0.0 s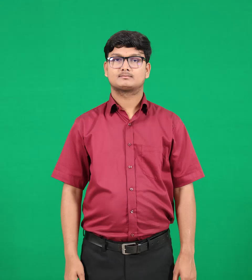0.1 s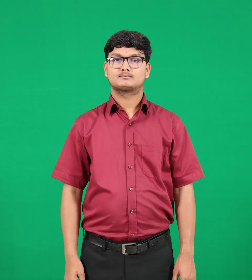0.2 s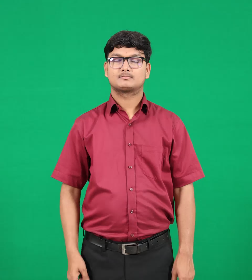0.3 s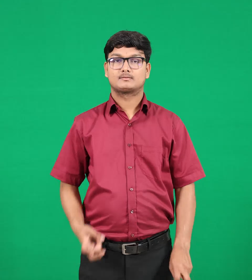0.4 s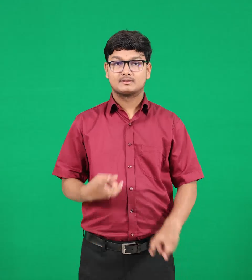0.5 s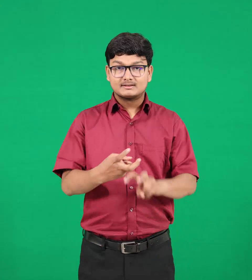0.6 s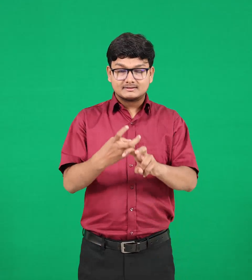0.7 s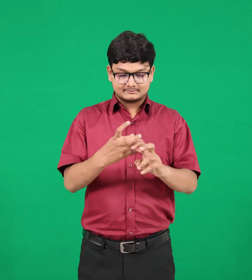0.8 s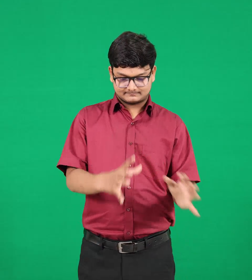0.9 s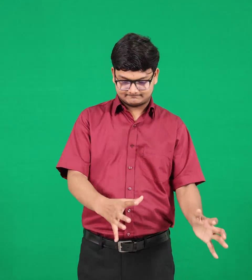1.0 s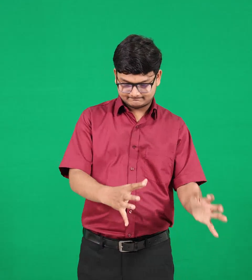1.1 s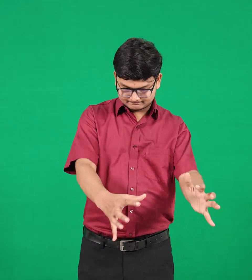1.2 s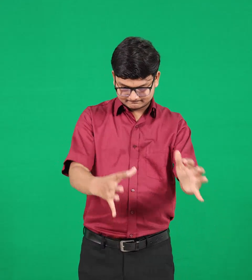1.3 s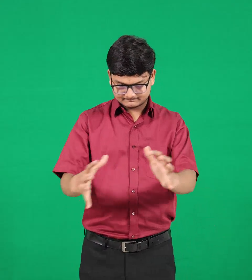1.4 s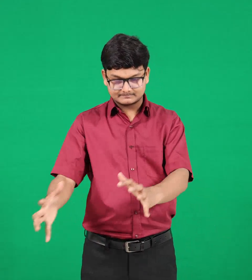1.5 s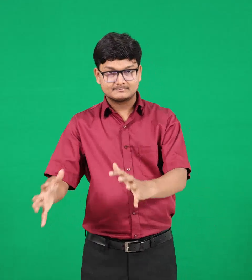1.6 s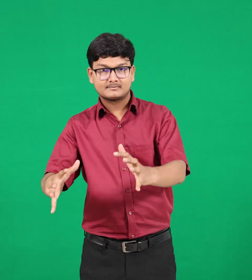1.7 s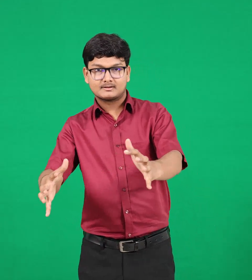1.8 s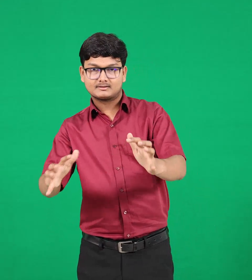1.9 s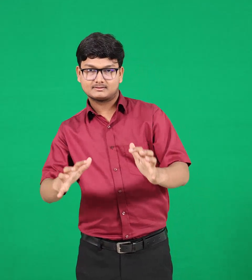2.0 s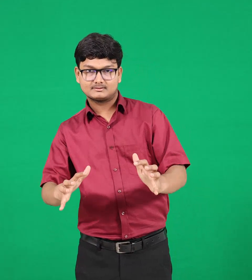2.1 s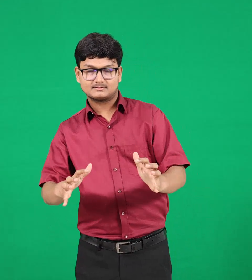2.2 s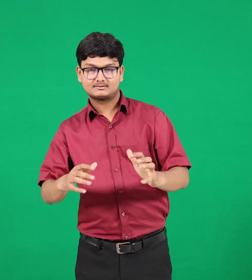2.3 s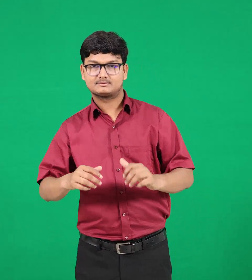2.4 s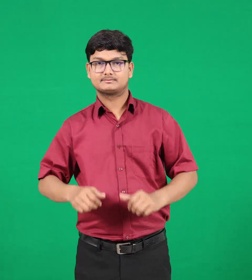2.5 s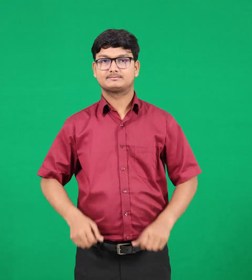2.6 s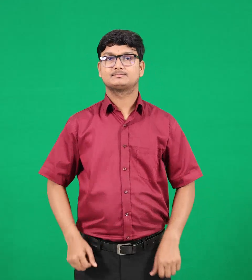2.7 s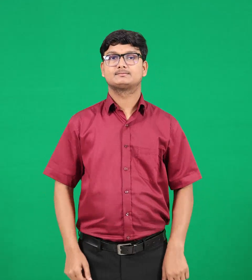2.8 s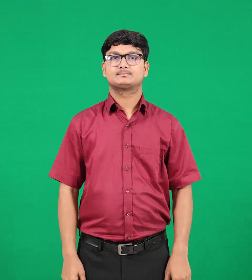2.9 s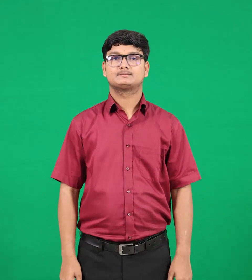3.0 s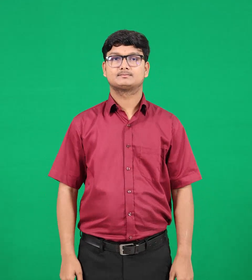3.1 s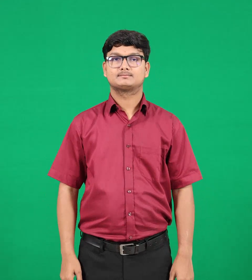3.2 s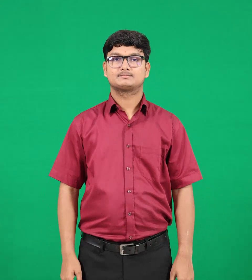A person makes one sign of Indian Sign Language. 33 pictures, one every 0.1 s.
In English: altar
